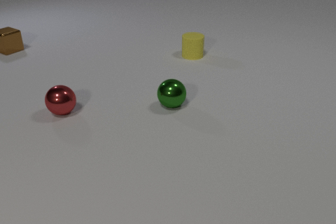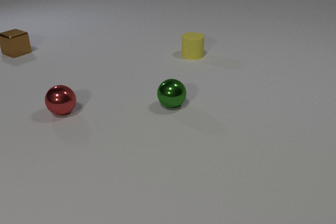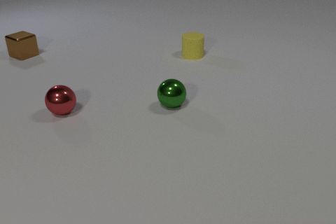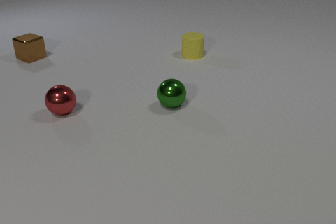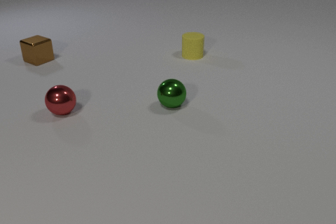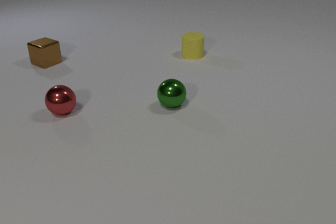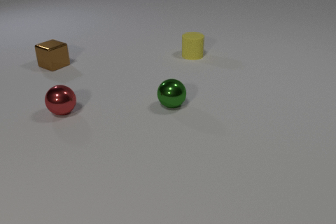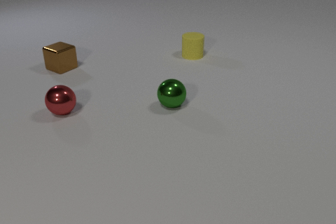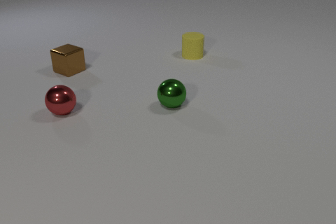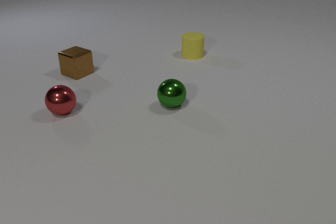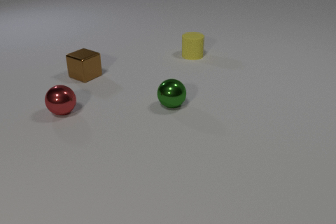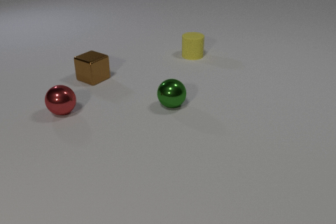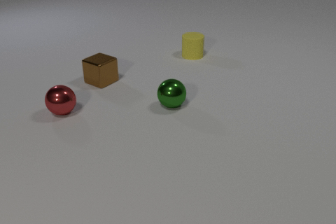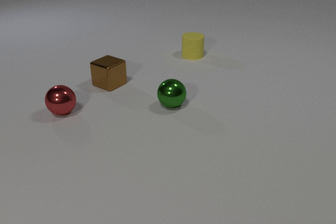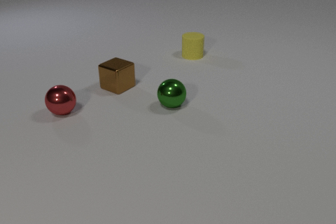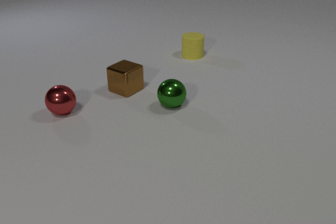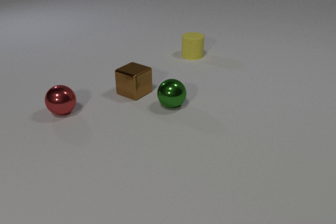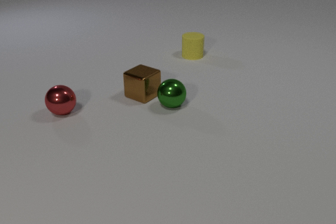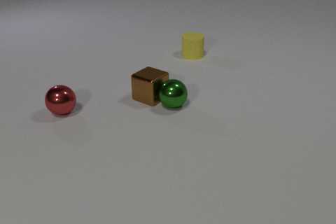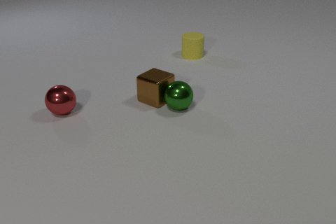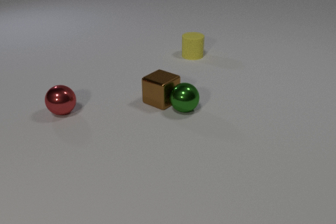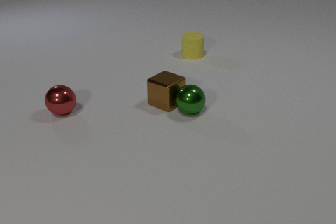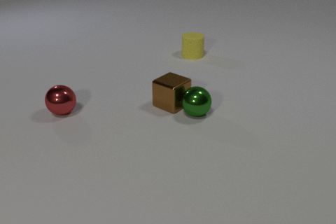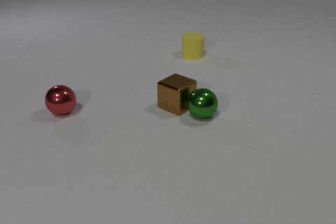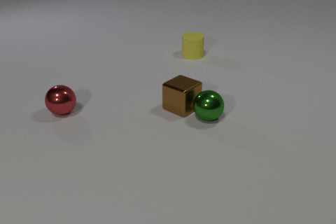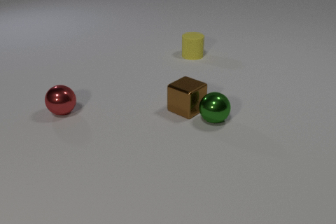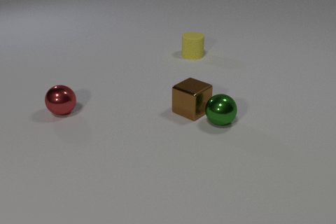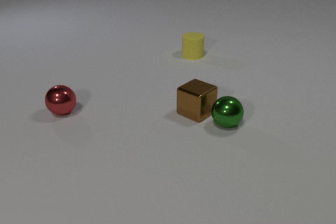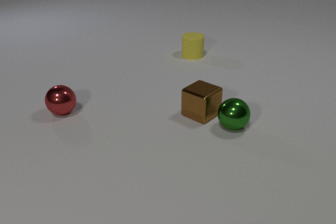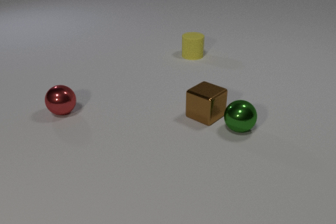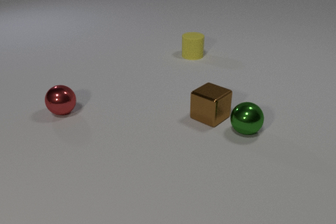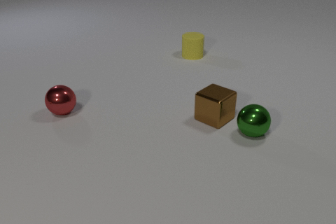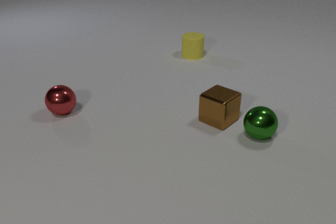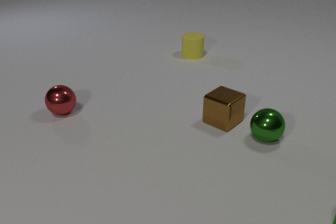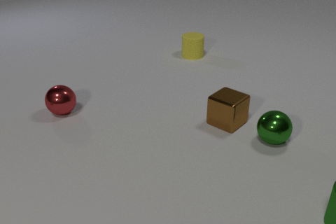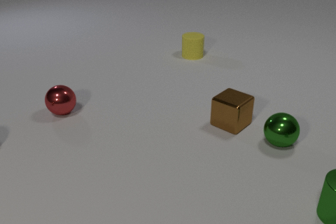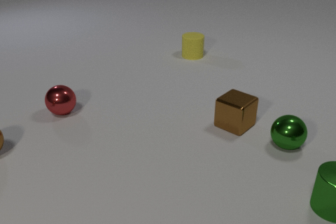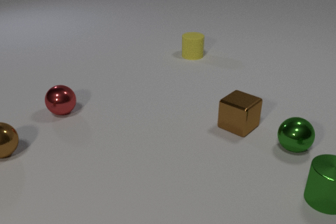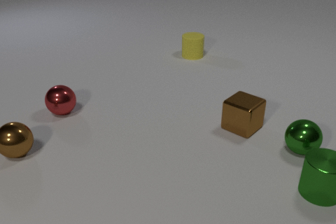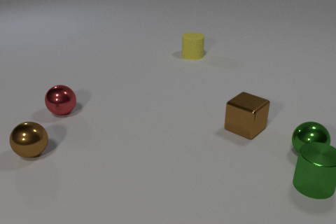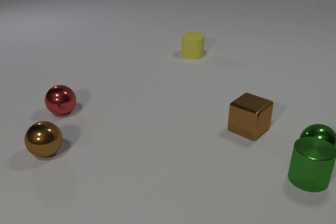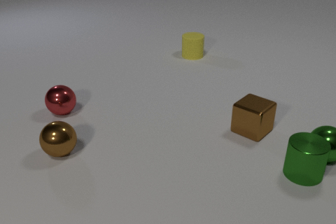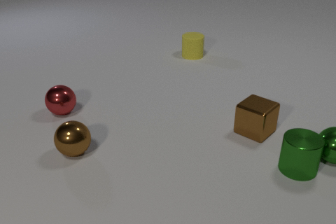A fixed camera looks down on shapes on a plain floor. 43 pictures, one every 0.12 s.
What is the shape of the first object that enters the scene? cylinder.
What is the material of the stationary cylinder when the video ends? rubber.
How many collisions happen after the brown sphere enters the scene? 1.
0.00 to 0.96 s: The brown metal cube slides toward the camera and to the right.
0.96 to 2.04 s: The brown metal cube slides to the right and toward the camera.
2.04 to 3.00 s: The brown metal cube slides to the right and toward the camera. The green metal sphere rolls to the right and toward the camera. The brown metal cube and the green metal sphere collide.
3.00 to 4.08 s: The brown metal cube slides to the right and toward the camera. The green metal sphere rolls to the right and toward the camera. The green metal cylinder comes in at the right edge, slides away from the camera.
4.08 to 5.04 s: The brown metal cube slides to the right and toward the camera. The green metal sphere rolls to the right. The green metal cylinder slides away from the camera and to the left. The brown metal sphere comes in at the left edge, rolls to the right. The green metal sphere and the green metal cylinder collide.
